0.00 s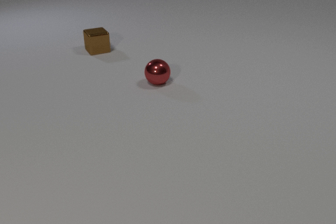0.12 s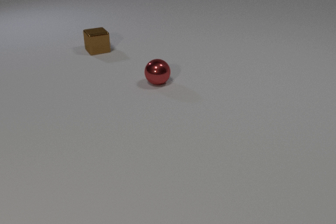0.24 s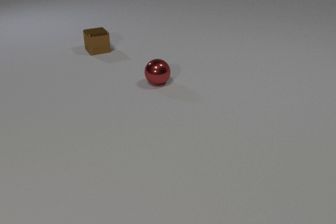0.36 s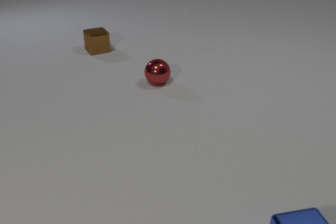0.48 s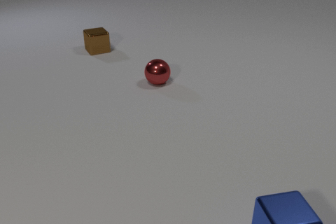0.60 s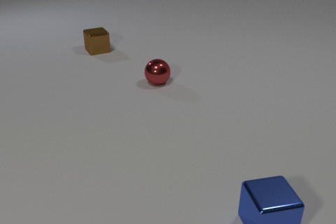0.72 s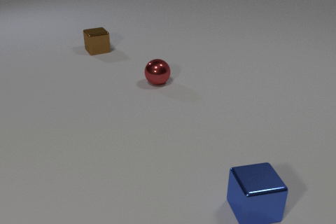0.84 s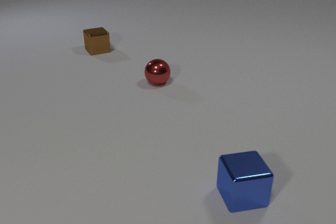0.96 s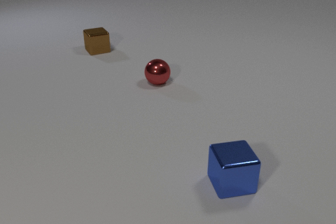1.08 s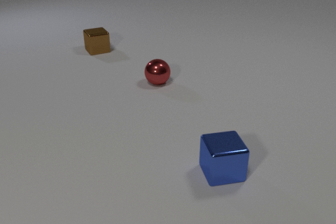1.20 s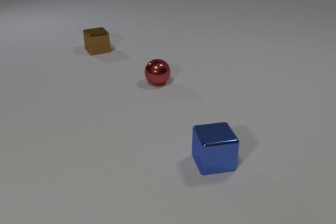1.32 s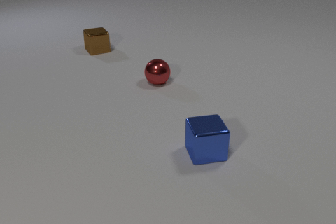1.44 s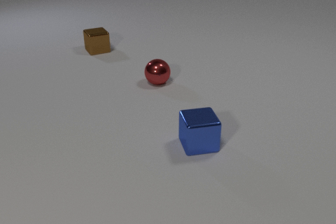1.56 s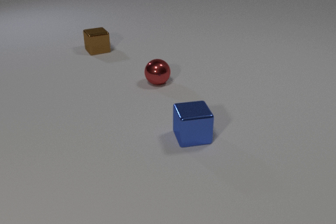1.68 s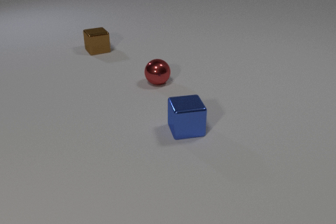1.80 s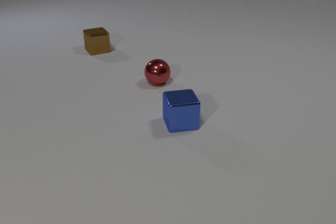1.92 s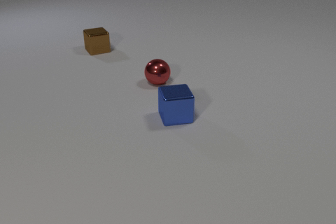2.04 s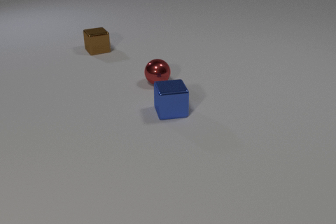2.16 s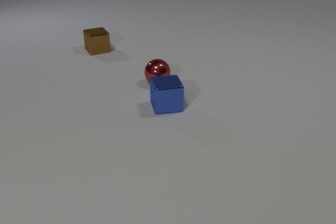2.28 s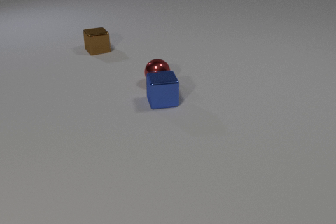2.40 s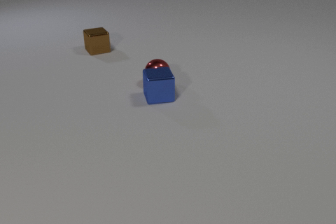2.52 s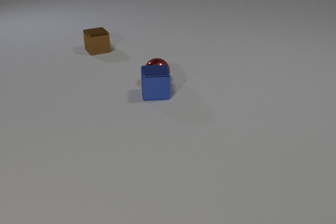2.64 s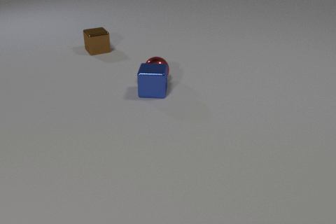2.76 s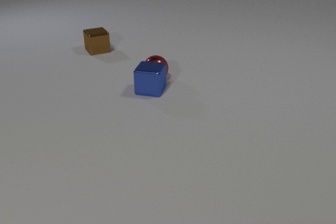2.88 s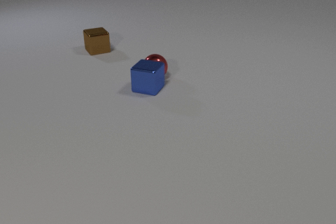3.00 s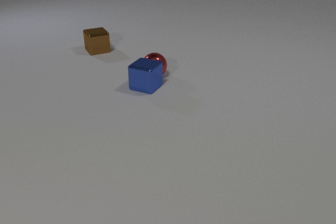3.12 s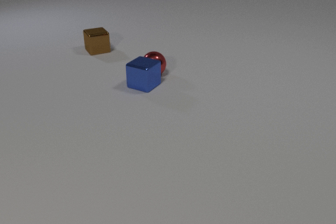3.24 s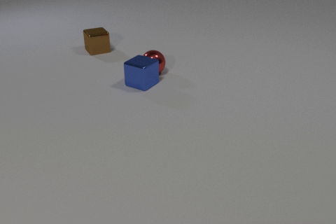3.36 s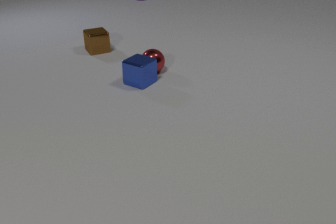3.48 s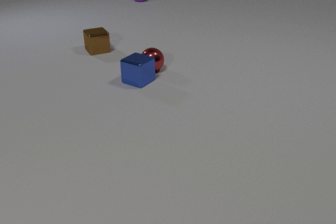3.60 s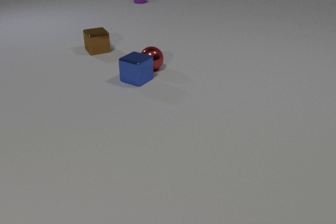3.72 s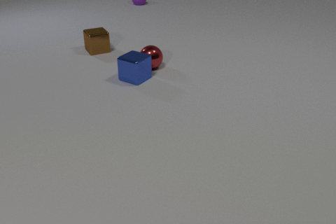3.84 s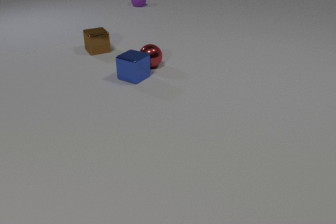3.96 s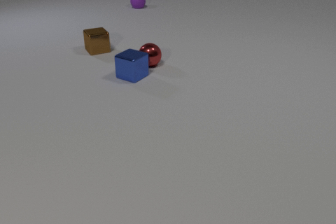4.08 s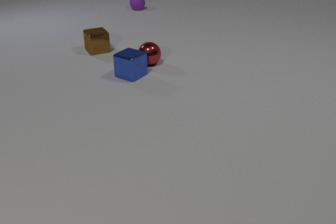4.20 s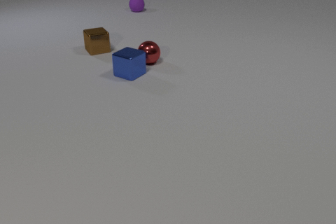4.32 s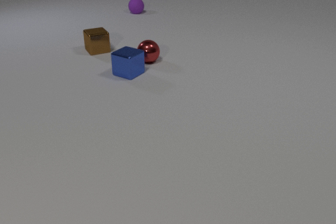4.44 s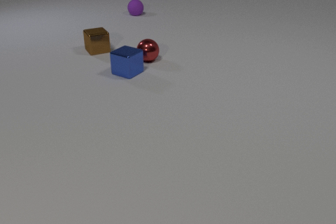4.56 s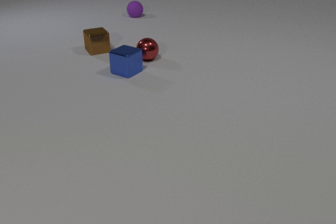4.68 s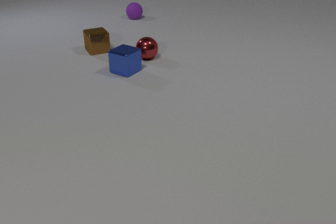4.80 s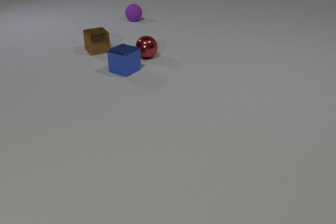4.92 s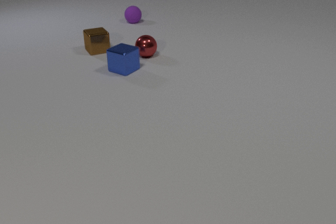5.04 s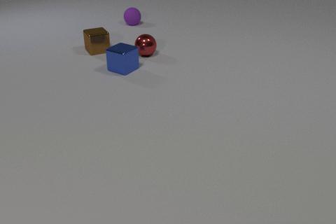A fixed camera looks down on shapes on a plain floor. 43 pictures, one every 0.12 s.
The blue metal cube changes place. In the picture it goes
away from the camera.
The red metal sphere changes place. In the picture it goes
away from the camera.
0.00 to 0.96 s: The blue metal cube comes in at the bottom edge, slides away from the camera and to the left.
0.96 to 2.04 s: The blue metal cube slides away from the camera and to the left.
2.04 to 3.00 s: The blue metal cube slides away from the camera and to the left, spins clockwise seen from above by about 30 degrees, its near face sliding to the left. The red metal sphere rolls away from the camera. The blue metal cube and the red metal sphere collide.
3.00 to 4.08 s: The blue metal cube slides away from the camera and to the left. The red metal sphere rolls away from the camera. The purple rubber sphere comes in at the top edge, rolls toward the camera.
4.08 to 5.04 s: The blue metal cube slides away from the camera and to the left. The red metal sphere rolls away from the camera. The purple rubber sphere rolls toward the camera.
What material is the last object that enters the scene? rubber.
How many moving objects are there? 3.
What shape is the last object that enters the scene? sphere.
